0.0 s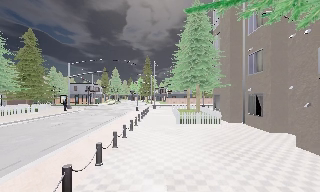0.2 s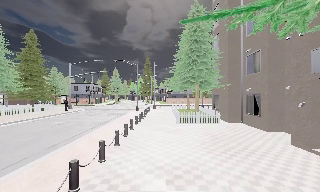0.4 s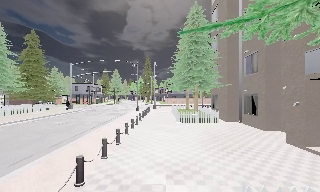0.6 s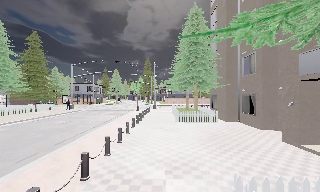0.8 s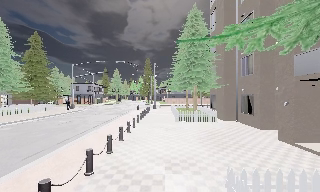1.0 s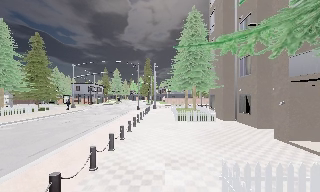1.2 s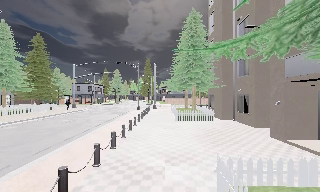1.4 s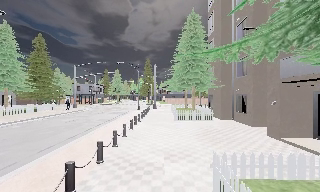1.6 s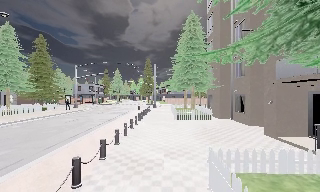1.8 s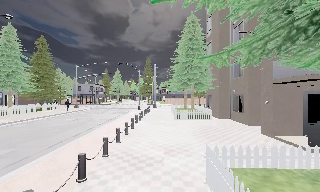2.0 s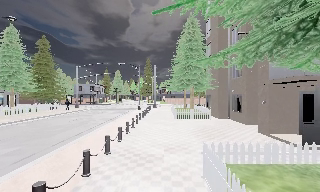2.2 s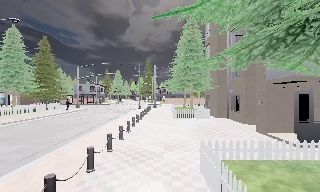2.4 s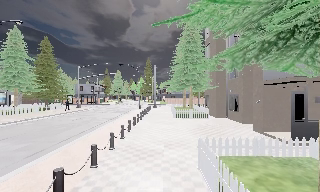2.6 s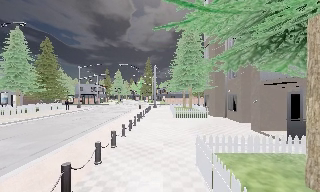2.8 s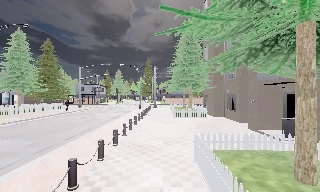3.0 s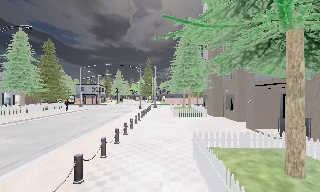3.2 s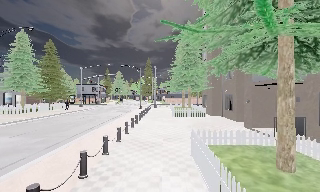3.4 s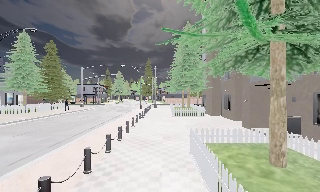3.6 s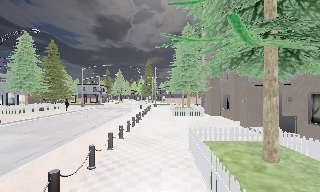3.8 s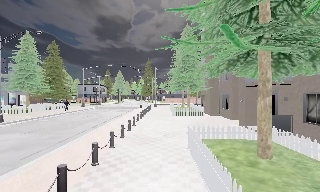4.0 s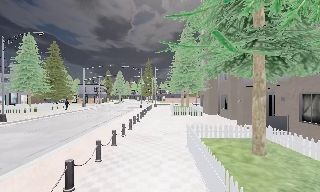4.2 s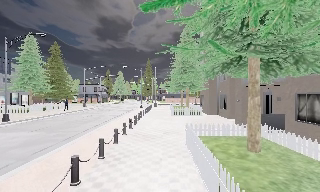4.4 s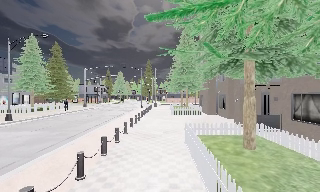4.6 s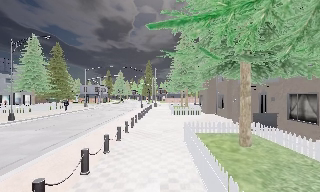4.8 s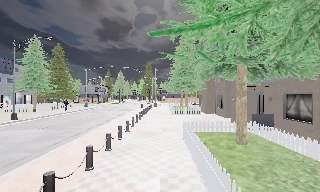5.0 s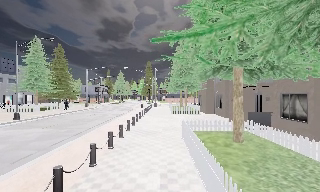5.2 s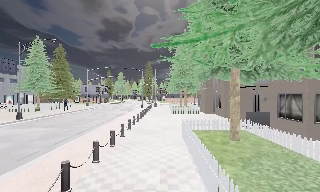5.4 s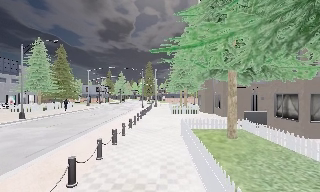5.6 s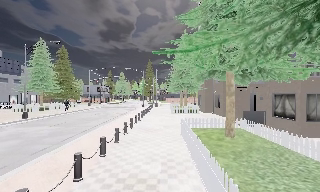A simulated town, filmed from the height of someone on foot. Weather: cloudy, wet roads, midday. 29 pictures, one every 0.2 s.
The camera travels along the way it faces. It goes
backward.
0.0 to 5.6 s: The camera travels backward, about 8 m, so what stands in front gets smaller.
The film runs backward here.
